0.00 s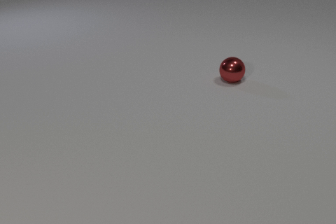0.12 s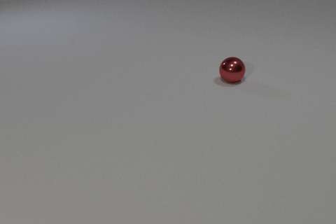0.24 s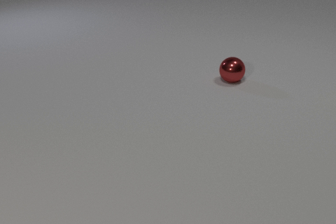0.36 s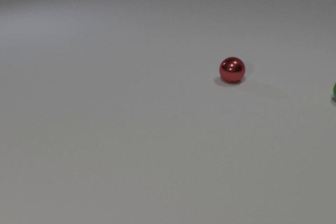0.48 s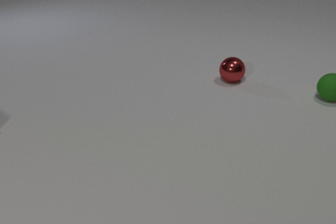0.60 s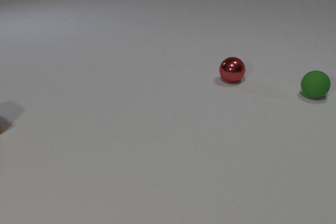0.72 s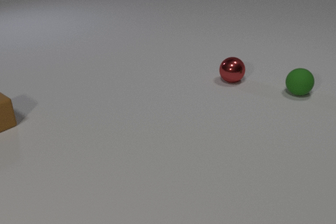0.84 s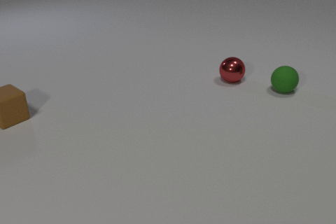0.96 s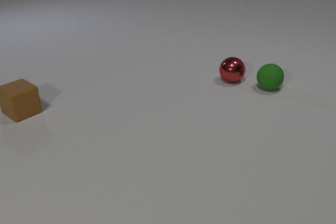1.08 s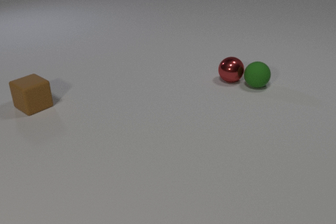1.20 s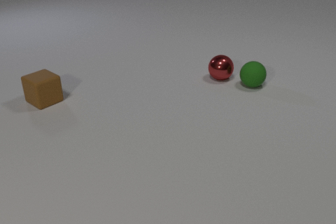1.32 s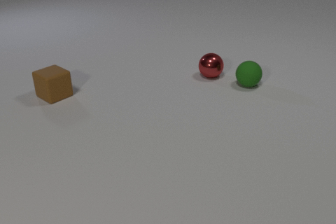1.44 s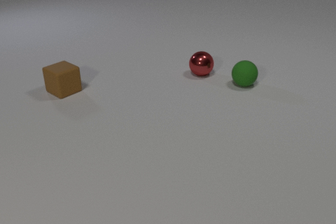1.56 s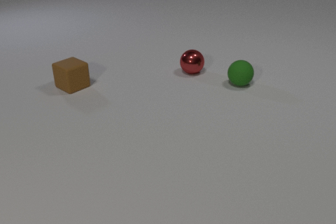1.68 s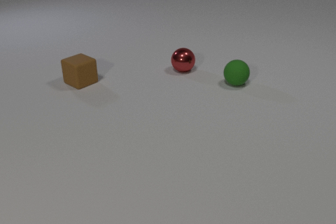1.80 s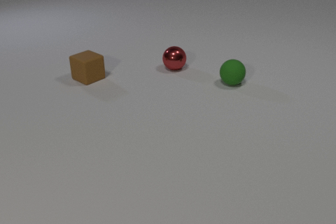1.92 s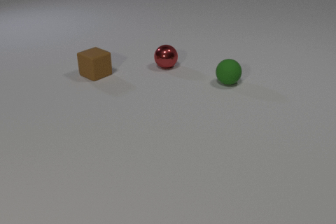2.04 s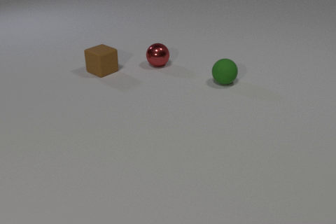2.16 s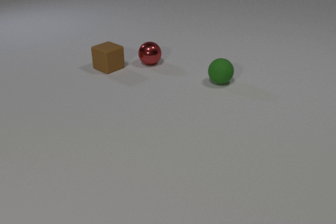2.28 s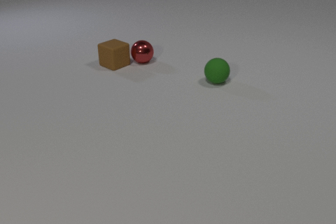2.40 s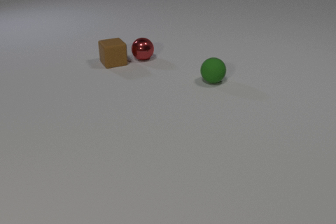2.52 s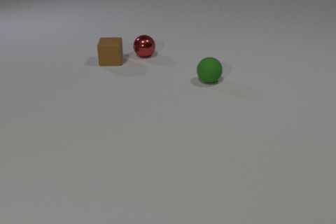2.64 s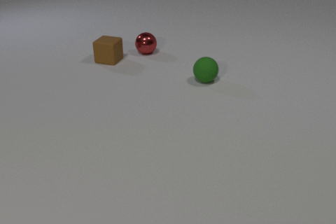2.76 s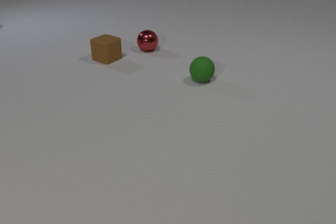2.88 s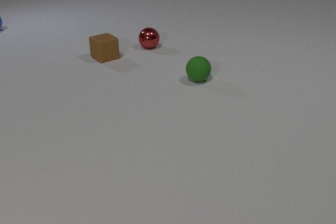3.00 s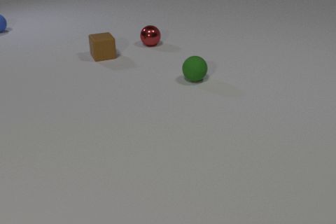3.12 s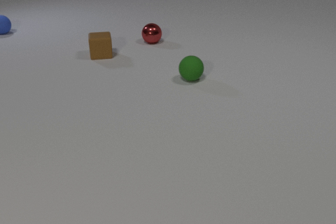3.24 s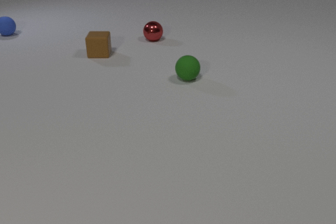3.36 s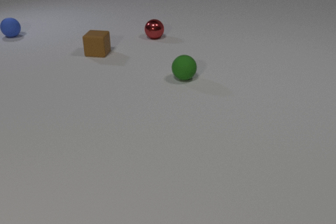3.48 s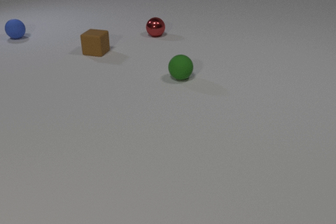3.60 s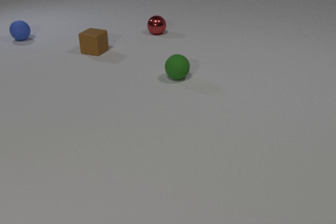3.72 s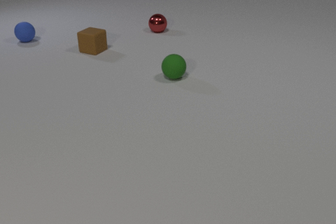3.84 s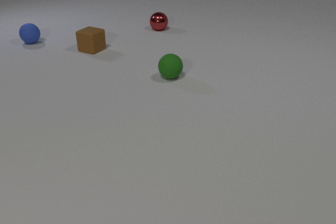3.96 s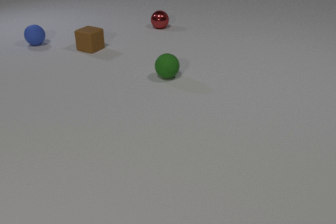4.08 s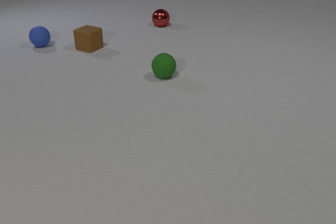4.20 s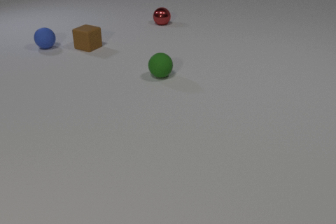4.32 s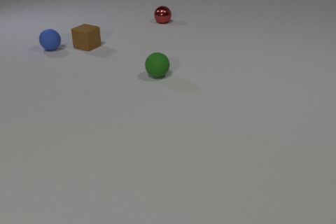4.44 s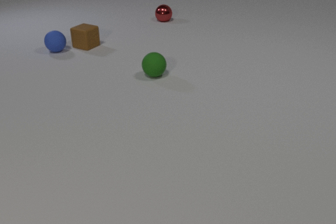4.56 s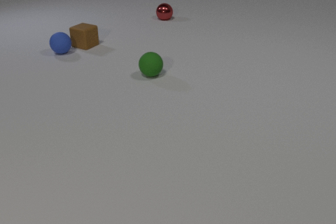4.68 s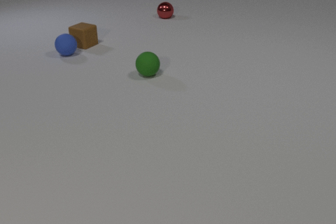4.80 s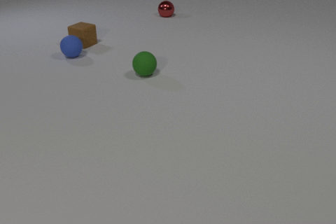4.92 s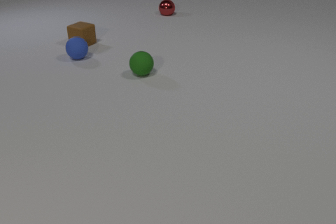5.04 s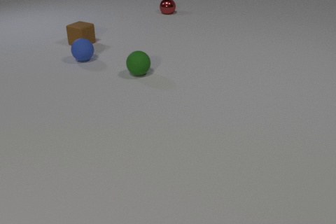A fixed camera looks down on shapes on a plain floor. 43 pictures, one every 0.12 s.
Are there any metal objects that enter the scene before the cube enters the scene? no.
How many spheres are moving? 3.
How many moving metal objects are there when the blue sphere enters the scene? 1.
0.00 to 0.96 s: The green rubber sphere comes in at the right edge, rolls to the left. The brown rubber cube comes in at the left edge, slides to the right and away from the camera.
0.96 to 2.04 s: The green rubber sphere rolls to the left. The red metal sphere rolls to the left and away from the camera. The brown rubber cube slides to the right and away from the camera. The green rubber sphere and the red metal sphere collide.
2.04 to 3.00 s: The green rubber sphere rolls to the left. The red metal sphere rolls away from the camera. The blue rubber sphere comes in at the left edge, rolls toward the camera and to the right. The brown rubber cube slides away from the camera, spins clockwise seen from above by about 120 degrees, its near face sliding to the left. The red metal sphere and the brown rubber cube collide.
3.00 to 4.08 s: The green rubber sphere rolls to the left. The red metal sphere rolls away from the camera. The blue rubber sphere rolls toward the camera and to the right. The brown rubber cube slides away from the camera and to the left, spins so that its near face slides to the left, clockwise seen from above.
4.08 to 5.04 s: The green rubber sphere rolls to the left. The red metal sphere rolls away from the camera. The blue rubber sphere rolls toward the camera and to the right. The brown rubber cube slides away from the camera and to the left.
